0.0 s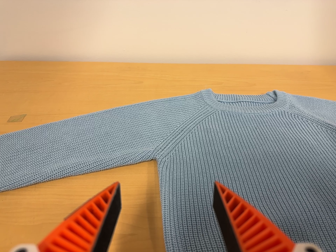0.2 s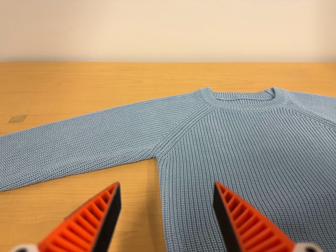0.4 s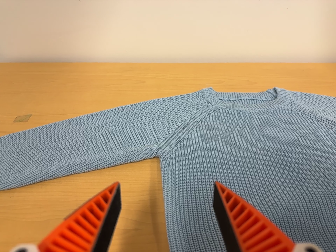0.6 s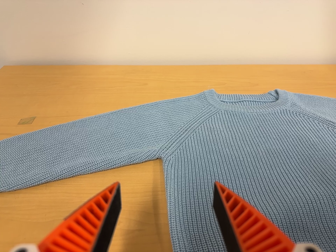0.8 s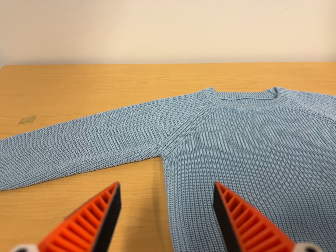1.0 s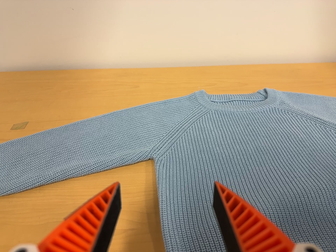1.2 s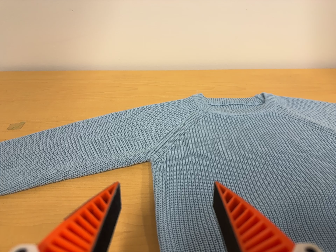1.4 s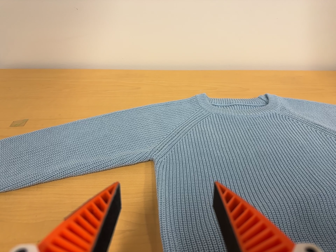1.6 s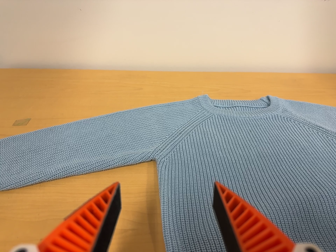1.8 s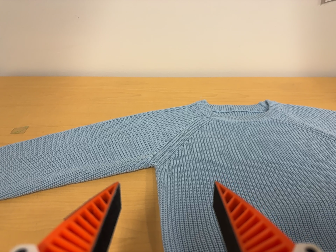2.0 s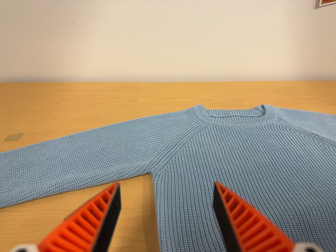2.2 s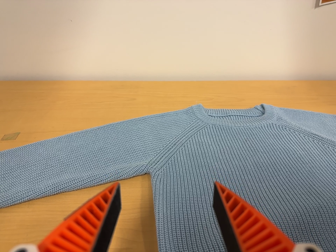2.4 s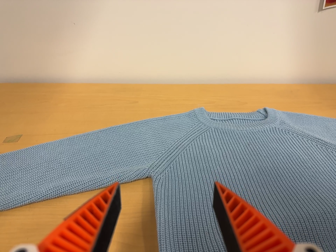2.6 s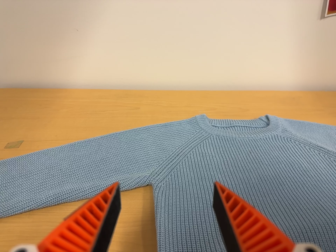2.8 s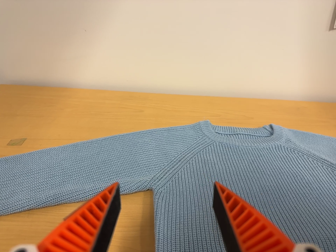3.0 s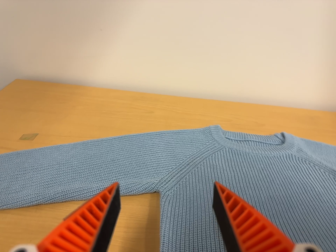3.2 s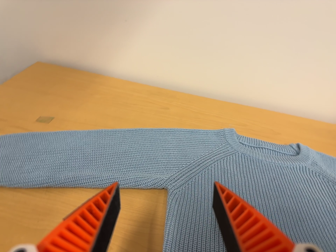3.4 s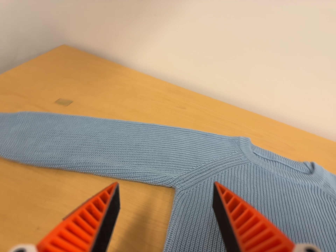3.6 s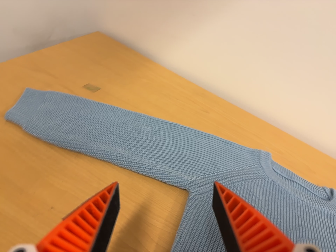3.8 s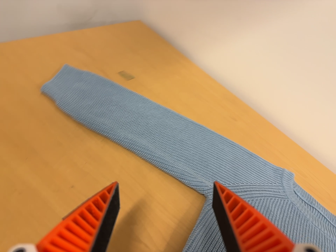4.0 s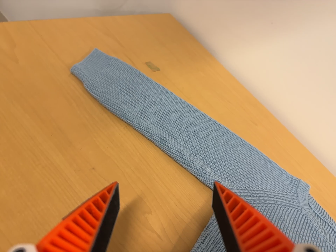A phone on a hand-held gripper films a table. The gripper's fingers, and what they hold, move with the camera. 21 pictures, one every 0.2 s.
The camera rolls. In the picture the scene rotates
clockwise.
0.0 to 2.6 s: The camera shifts only a little, or ends up much as it began.
2.6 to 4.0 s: The camera swings to its left by about 15 degrees, and the scene slides to the right. It travels to its left and forward, about 10 cm, so close, fixed things drift to the right. It rolls about its line of sight by about 45 degrees, and the scene rotates clockwise.
The film runs backward here.
